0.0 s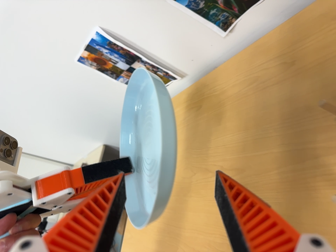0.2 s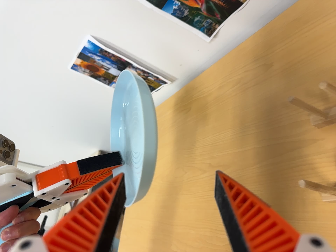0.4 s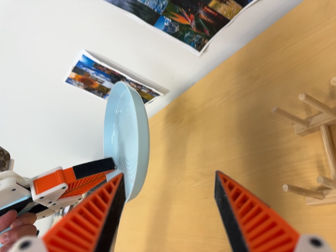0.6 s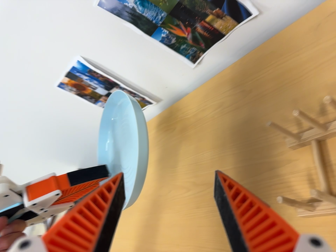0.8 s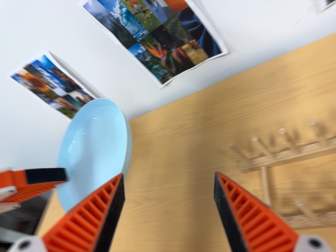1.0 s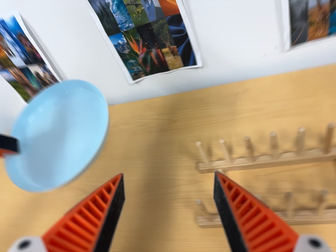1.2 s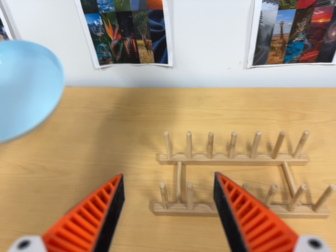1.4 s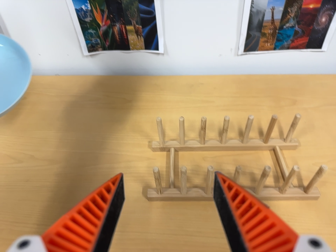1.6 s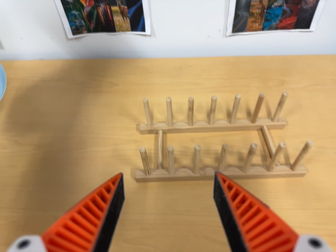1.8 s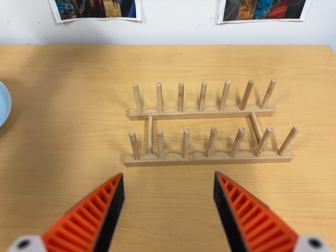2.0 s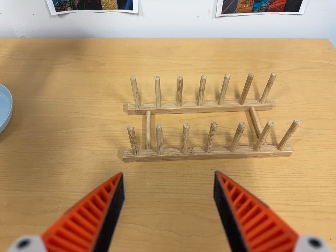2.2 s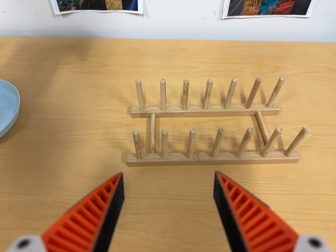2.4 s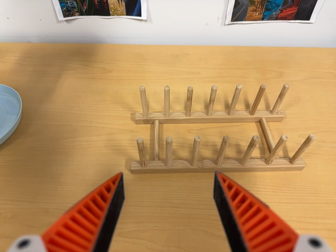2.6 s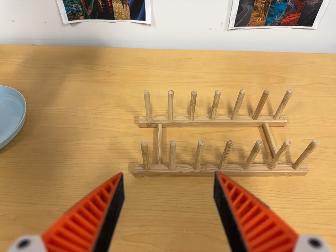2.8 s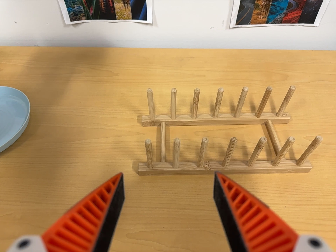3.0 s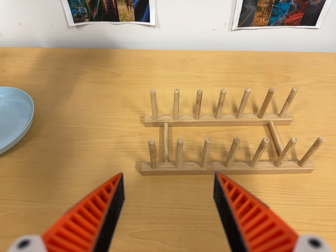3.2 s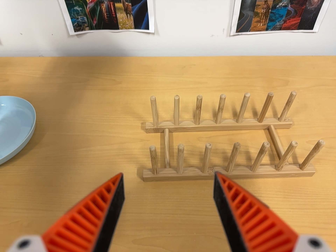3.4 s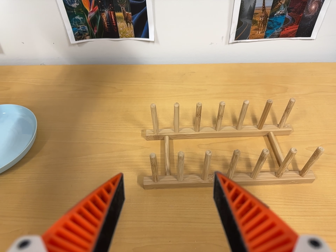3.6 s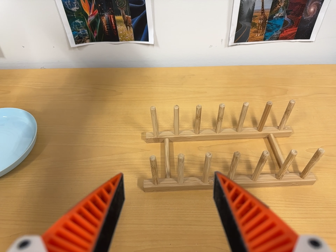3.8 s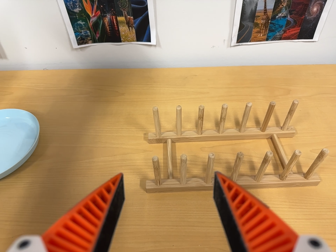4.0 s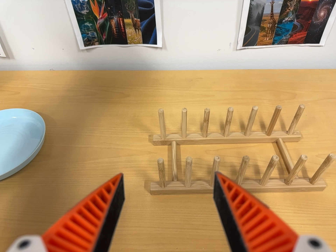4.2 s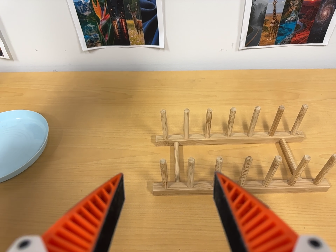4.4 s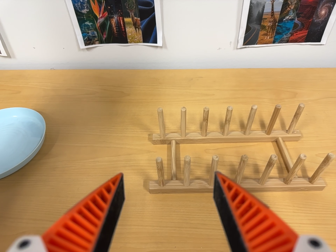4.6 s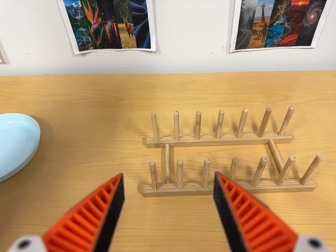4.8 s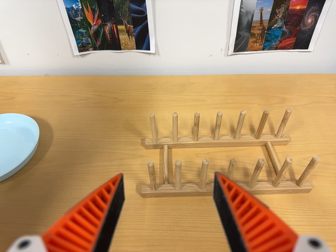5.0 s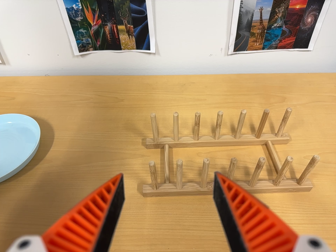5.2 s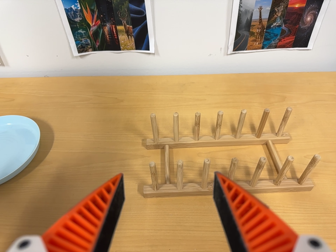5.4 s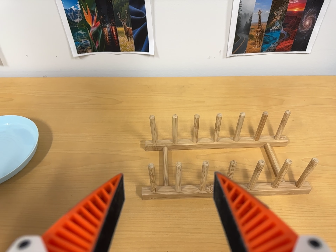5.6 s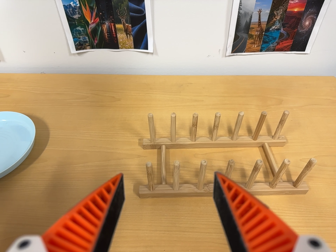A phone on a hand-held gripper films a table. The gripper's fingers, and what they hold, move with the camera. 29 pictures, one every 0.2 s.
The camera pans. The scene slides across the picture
to the left.
0.0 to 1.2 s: The camera pans to its right by about 45 degrees. It travels to its left, toward the bottom of its view and backward, about 20 cm. Its aim tips toward the top of its view by about 15 degrees. It rolls about its line of sight by about 30 degrees, and the scene rotates clockwise.
1.2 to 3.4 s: The camera shifts only a little, or ends up much as it began.
3.4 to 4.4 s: The camera keeps its place and its aim.
4.4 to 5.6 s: The camera shifts only a little, or ends up much as it began.
The film runs backward here.
